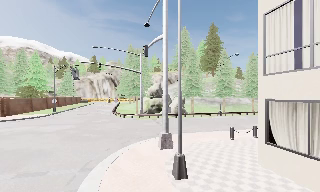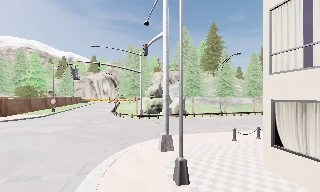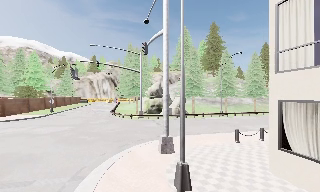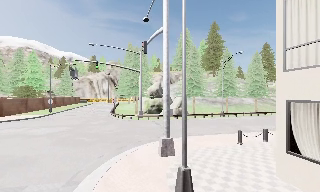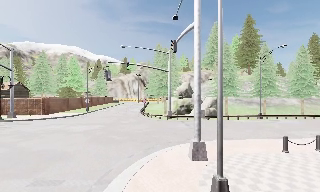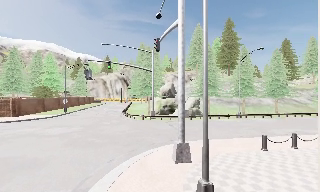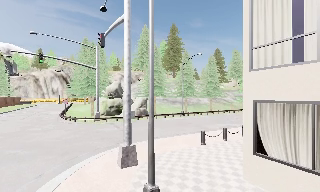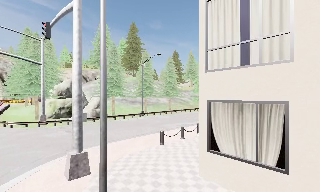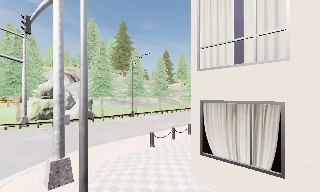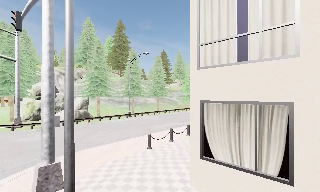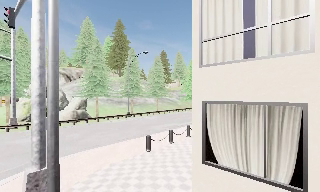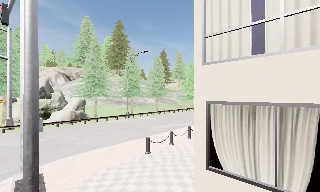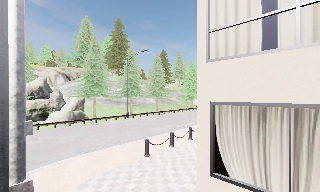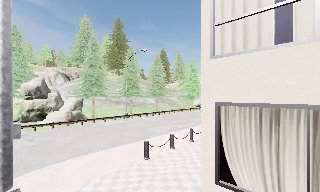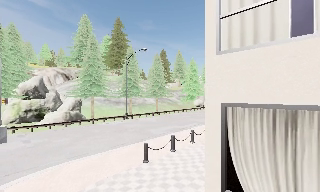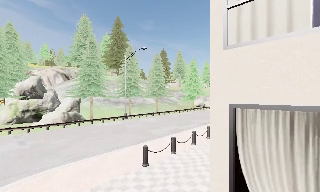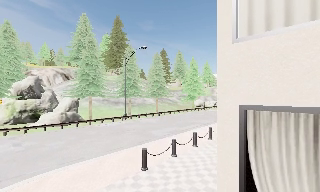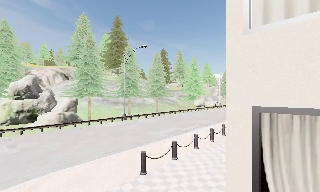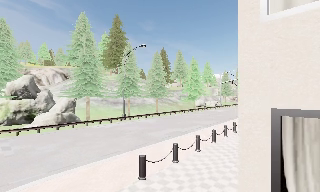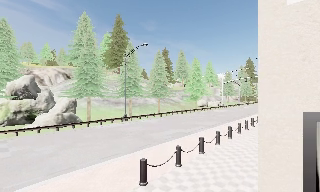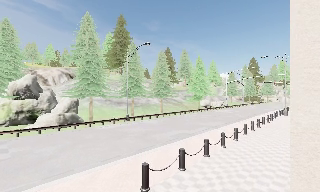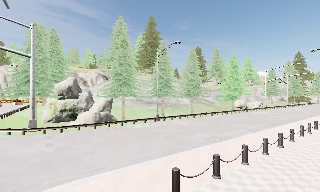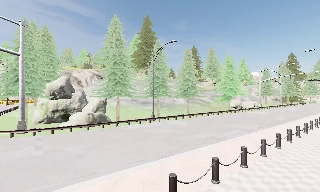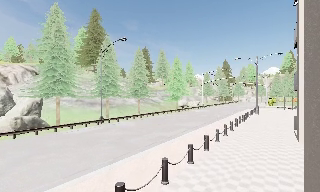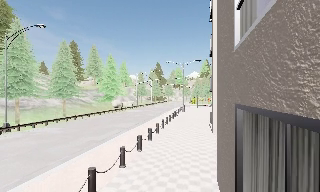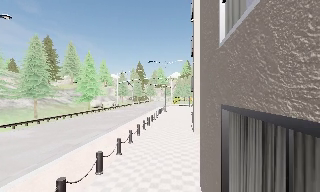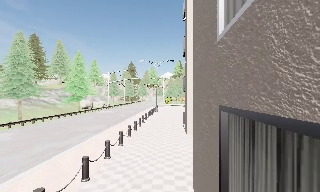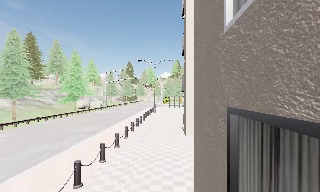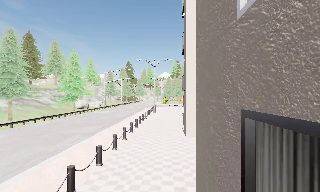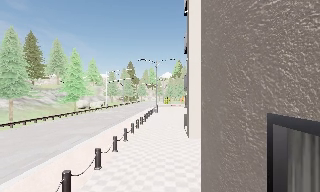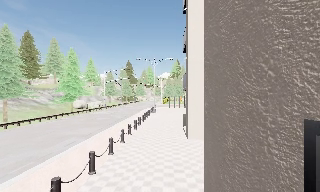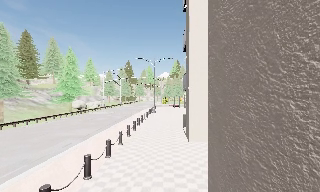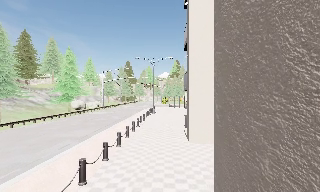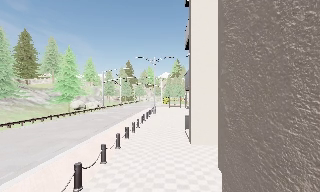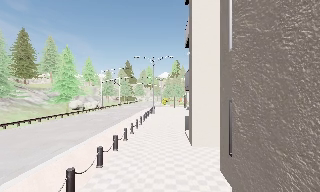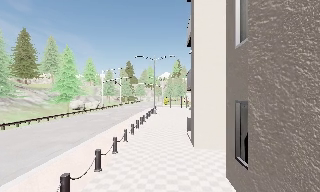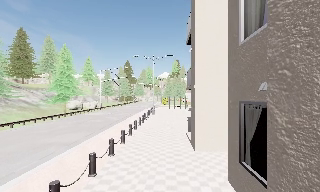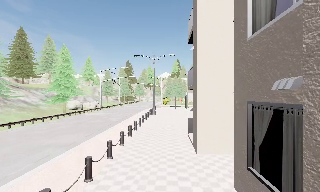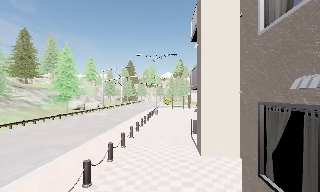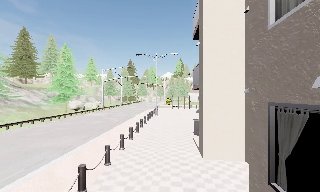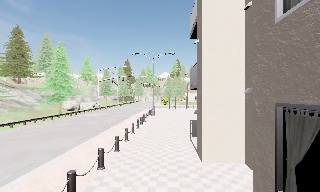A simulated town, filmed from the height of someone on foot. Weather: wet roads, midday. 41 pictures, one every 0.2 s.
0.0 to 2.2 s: The camera pans to its right, which is clockwise from overhead, by about 35 degrees. It travels forward, about 3.5 m.
2.2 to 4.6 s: The camera travels forward, about 3.5 m, so what stands in front looms larger.
4.6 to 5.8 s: The scene slides to the left, as the camera pans about 35 degrees to its right. It travels forward, about 2 m.
5.8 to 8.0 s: The camera travels forward, about 3.5 m, so what stands in front looms larger.
The film runs forward here.
